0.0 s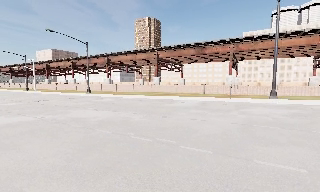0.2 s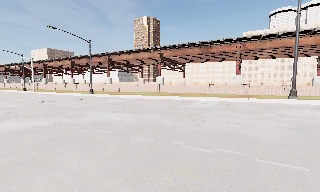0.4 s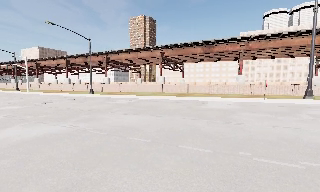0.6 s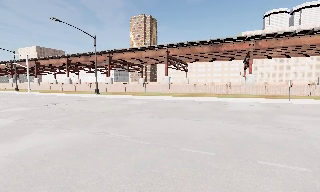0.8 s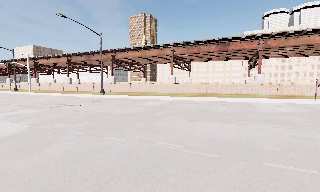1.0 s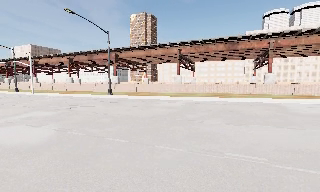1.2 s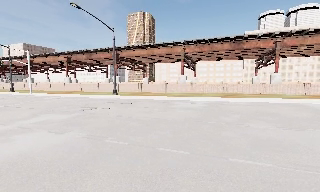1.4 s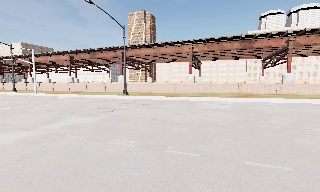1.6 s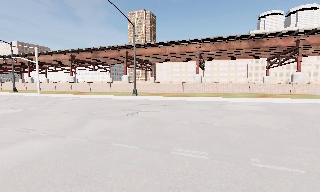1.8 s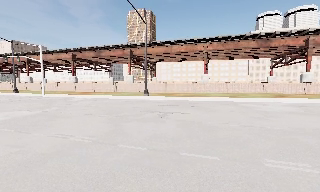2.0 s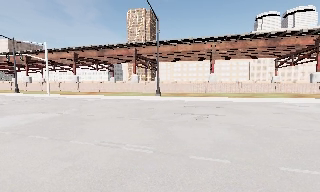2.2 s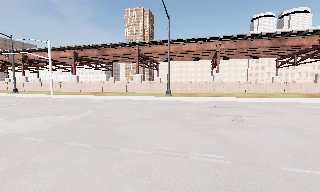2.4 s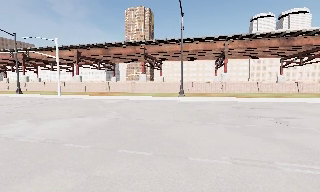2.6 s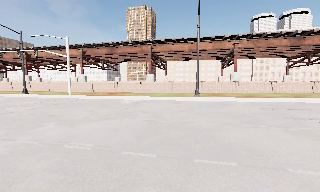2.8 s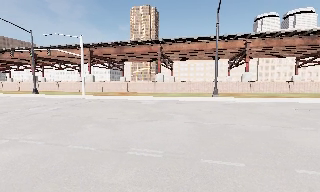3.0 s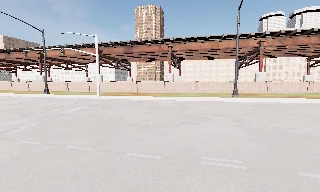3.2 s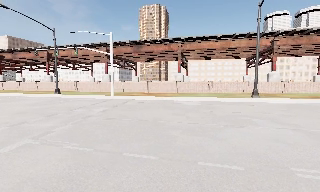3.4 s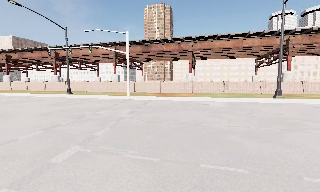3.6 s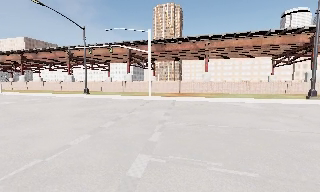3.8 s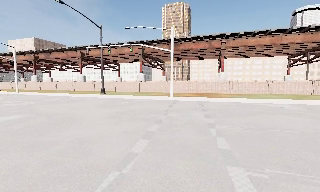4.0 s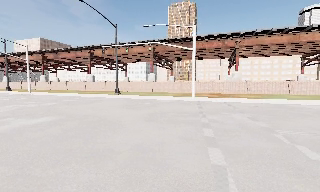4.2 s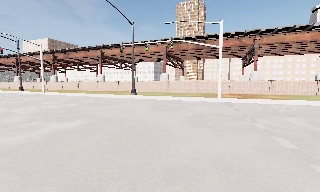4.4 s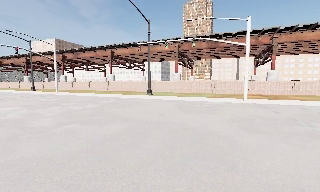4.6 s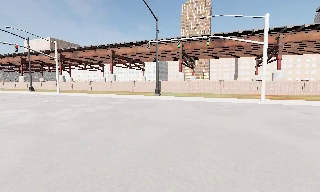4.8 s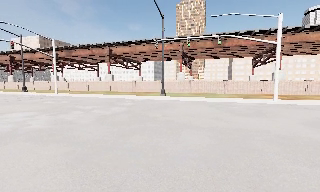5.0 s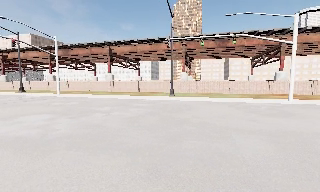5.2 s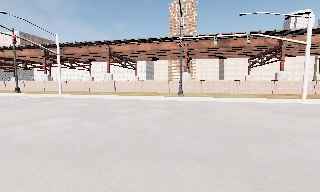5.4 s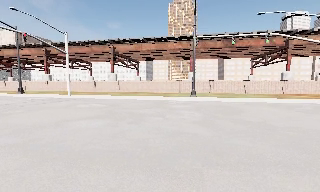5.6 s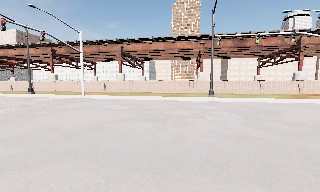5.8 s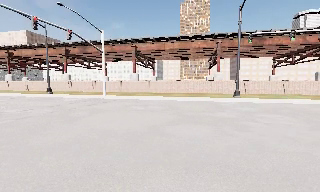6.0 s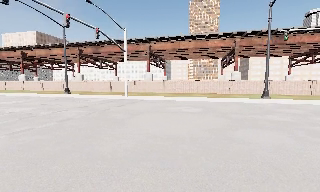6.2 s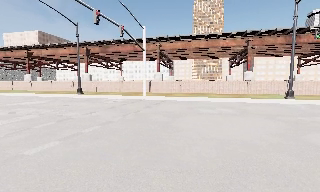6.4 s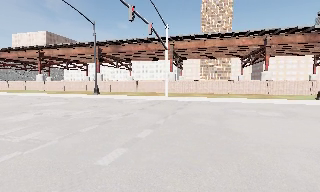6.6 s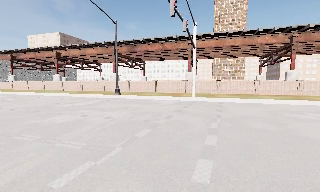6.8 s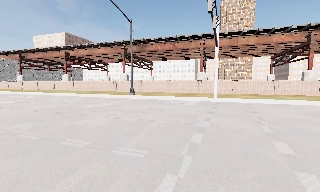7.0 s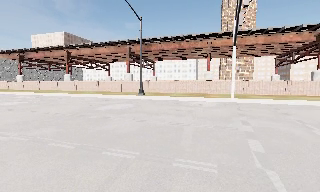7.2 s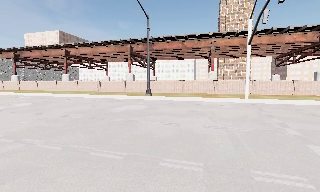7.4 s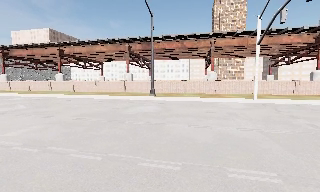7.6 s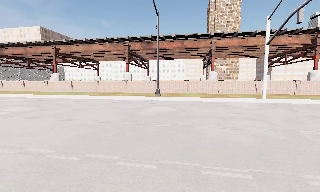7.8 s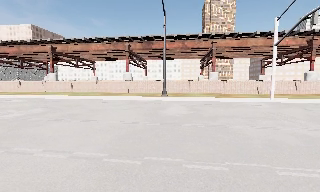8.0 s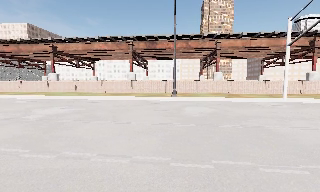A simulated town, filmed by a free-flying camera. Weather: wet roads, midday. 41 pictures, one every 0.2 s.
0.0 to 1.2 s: The camera travels to its left and forward, about 13 m, so close, fixed things drift to the right.
1.2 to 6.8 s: The camera travels to its left, about 60 m, so close, fixed things drift to the right.
6.8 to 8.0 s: The camera pans to its right, which is clockwise from overhead, by about 10 degrees. It travels to its left, about 10 m, so close, fixed things drift to the right.
The film runs backward here.
